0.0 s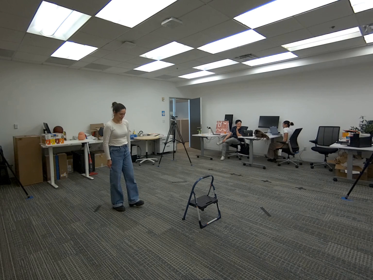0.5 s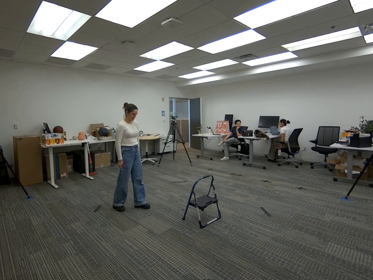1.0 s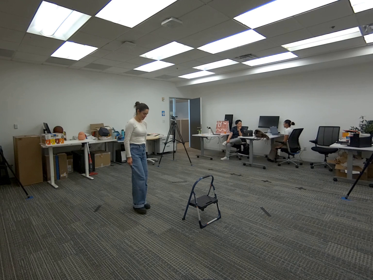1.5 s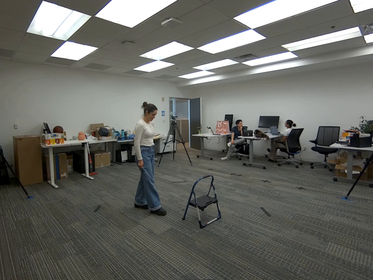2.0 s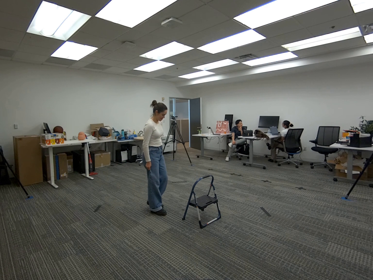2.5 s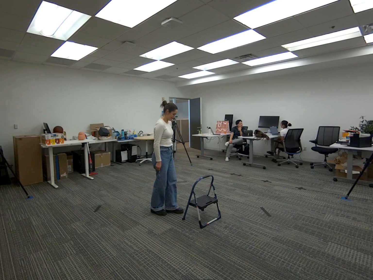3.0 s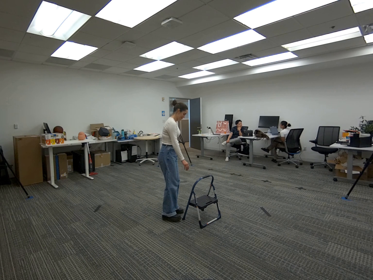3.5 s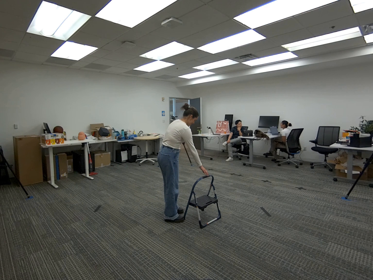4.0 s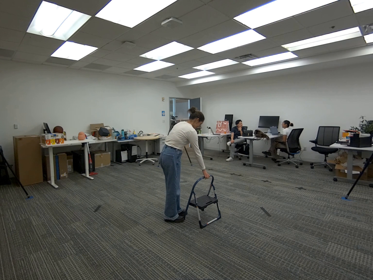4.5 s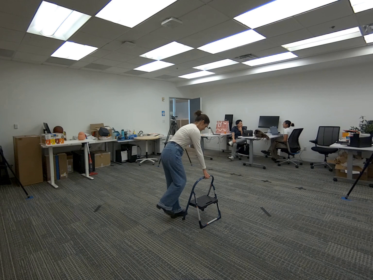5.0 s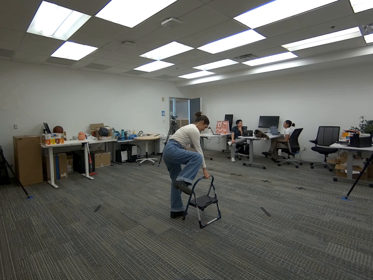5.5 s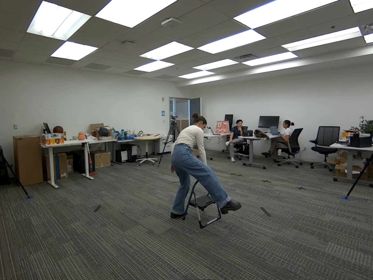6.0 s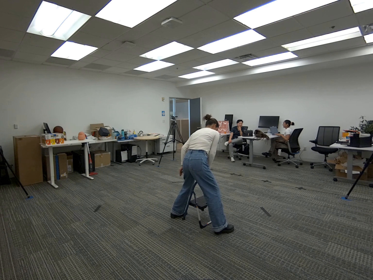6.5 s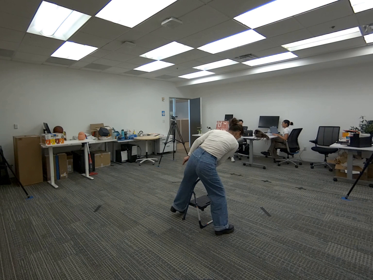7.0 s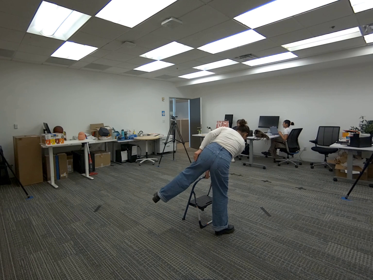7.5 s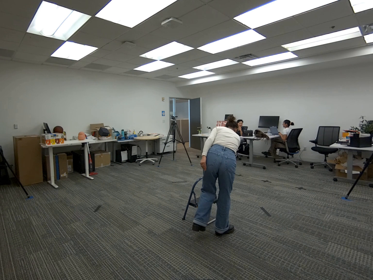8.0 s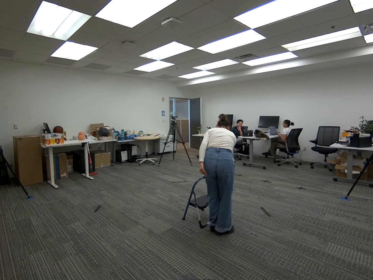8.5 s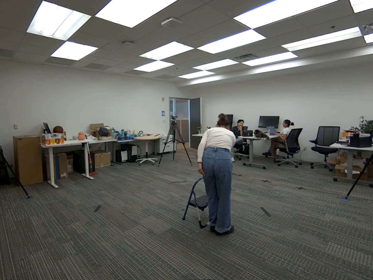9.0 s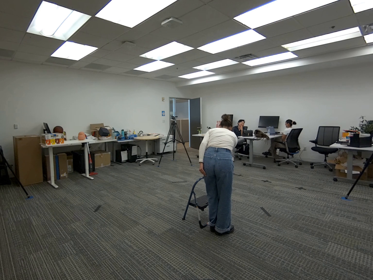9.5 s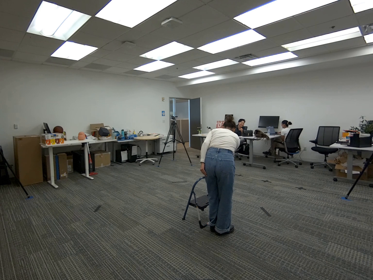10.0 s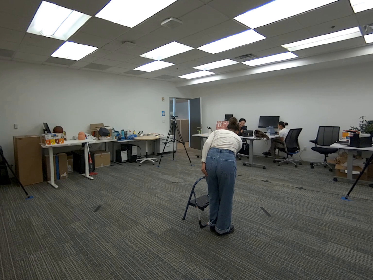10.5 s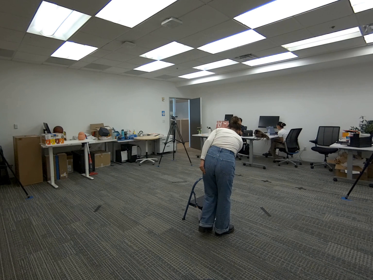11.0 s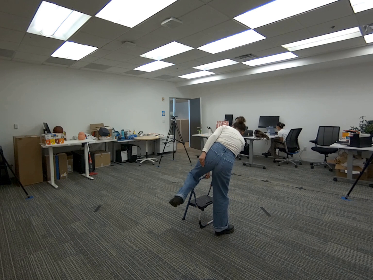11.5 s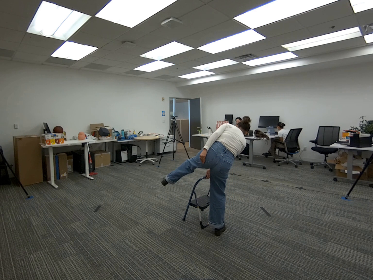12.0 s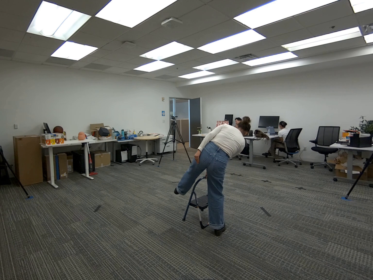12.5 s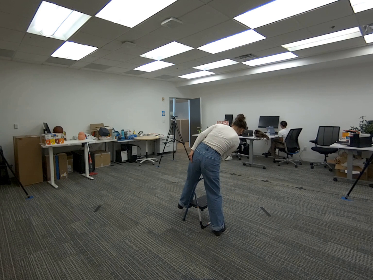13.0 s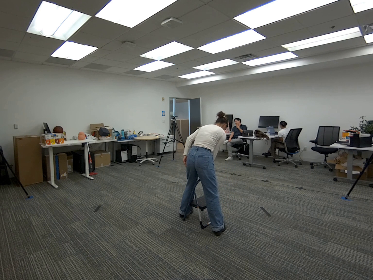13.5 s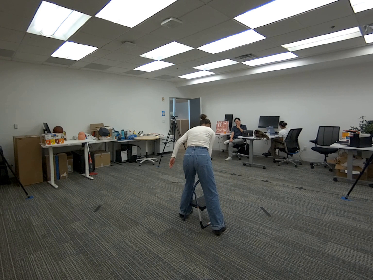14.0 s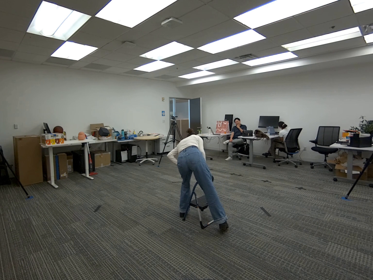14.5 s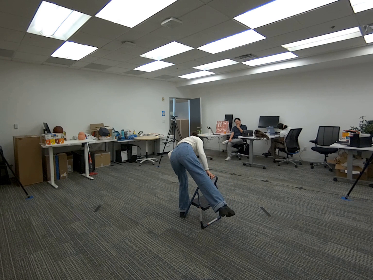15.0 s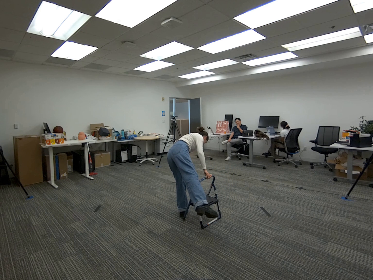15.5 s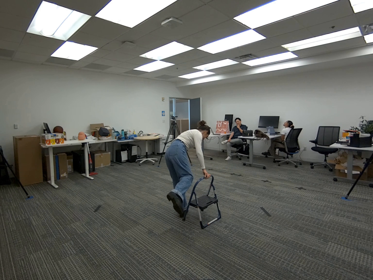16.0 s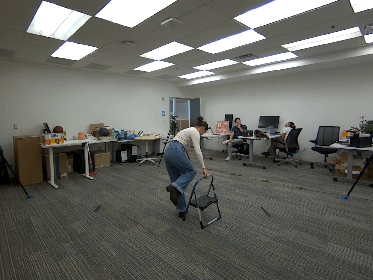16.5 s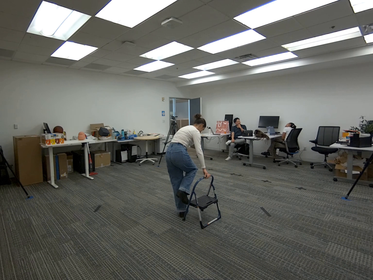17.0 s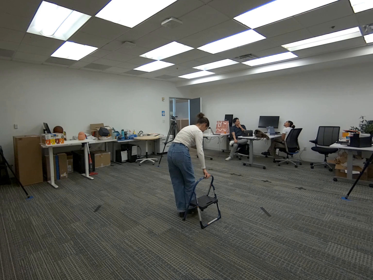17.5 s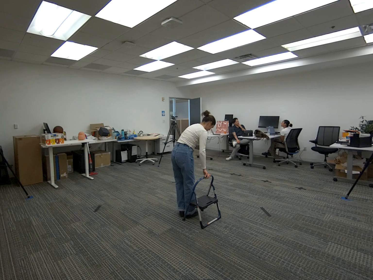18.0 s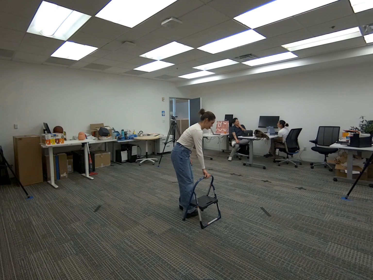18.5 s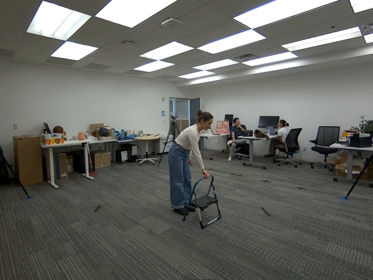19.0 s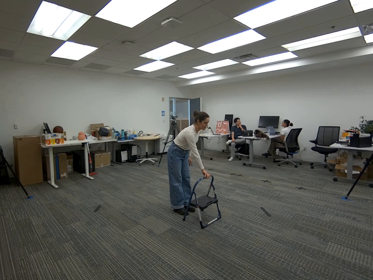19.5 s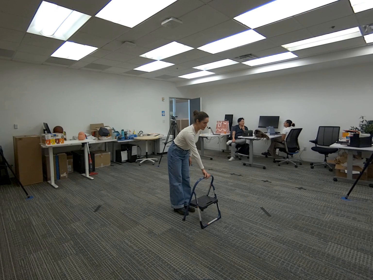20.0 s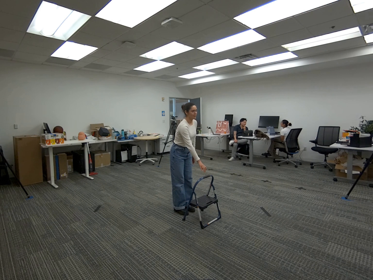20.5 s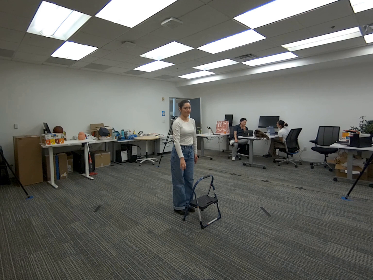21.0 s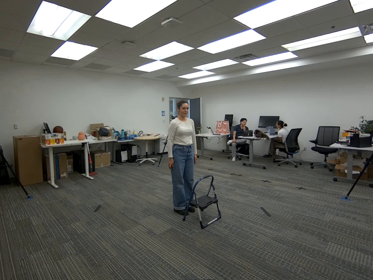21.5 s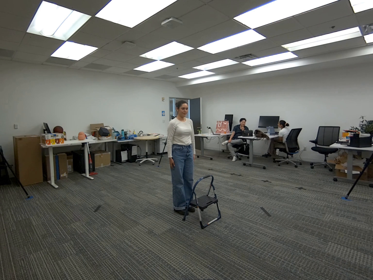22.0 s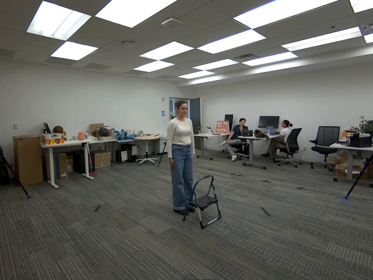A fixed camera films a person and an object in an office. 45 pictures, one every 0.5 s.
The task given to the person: Walk over to the step ladder and step over the step ladder using one hand to hold the handle of the ladder.
